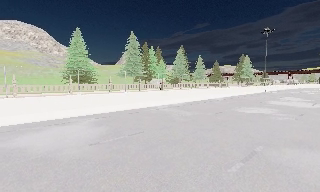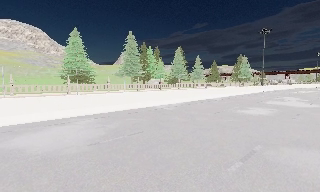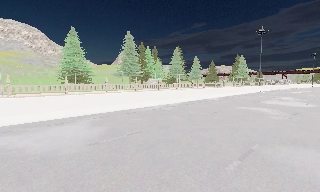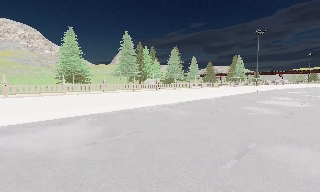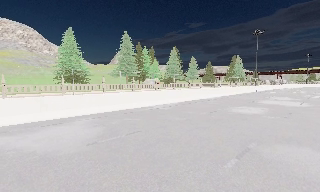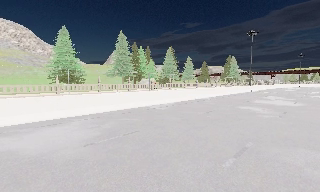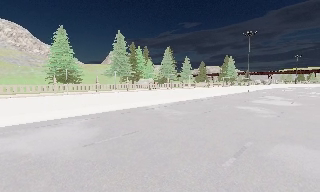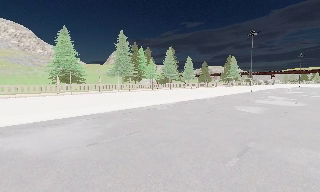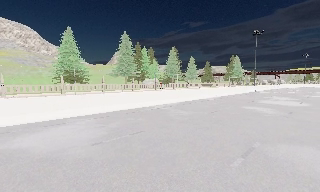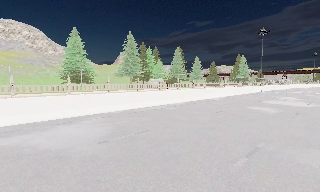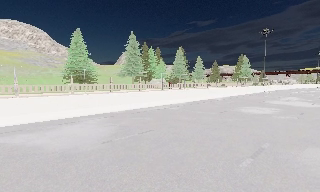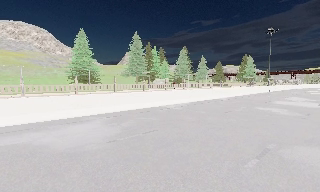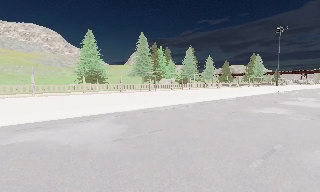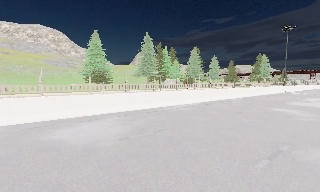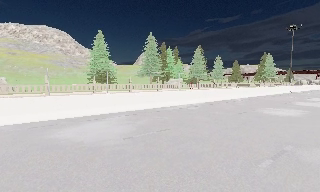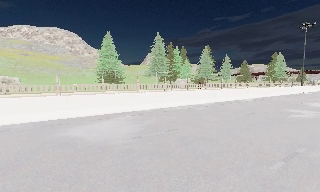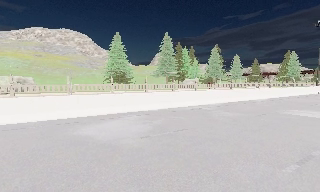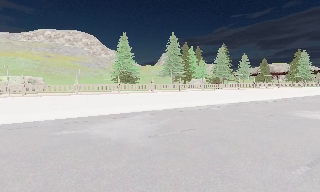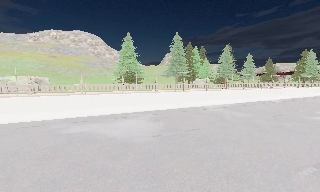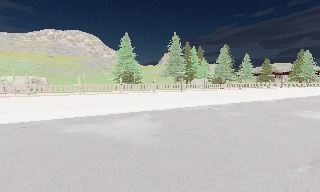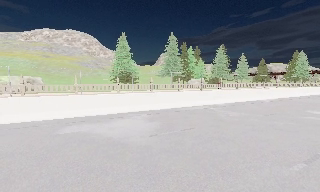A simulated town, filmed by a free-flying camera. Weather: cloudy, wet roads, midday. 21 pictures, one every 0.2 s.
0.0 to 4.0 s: The camera swings to its left by about 15 degrees, and the scene slides to the right. It travels to its left and backward, about 1 m, so close, fixed things drift to the right.
The film runs backward here.
